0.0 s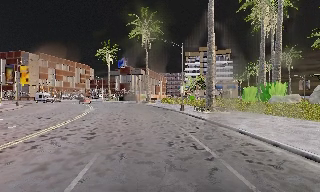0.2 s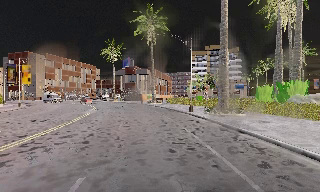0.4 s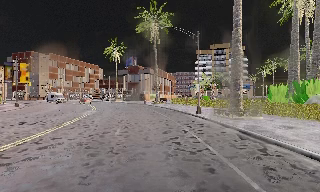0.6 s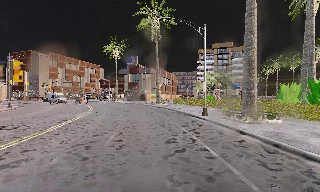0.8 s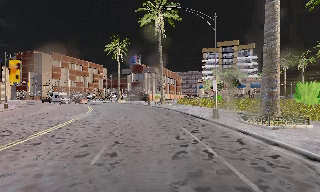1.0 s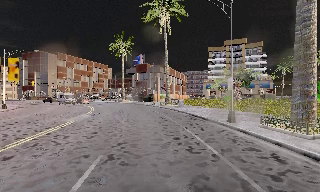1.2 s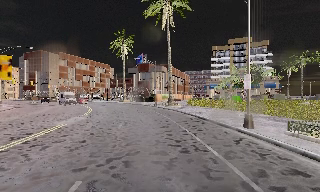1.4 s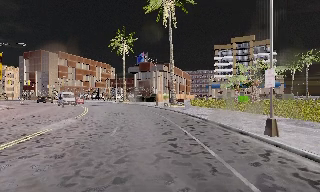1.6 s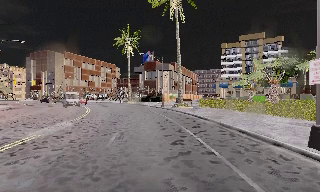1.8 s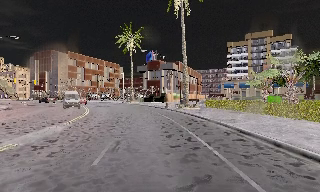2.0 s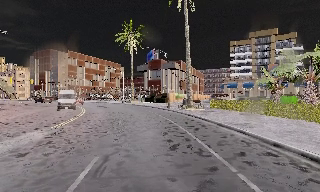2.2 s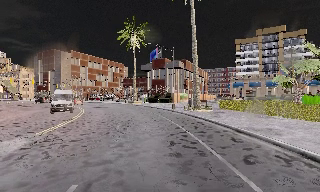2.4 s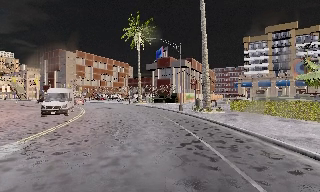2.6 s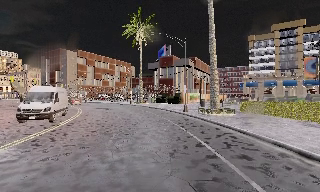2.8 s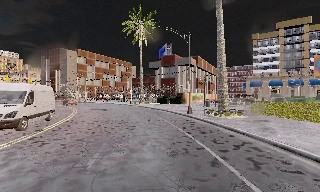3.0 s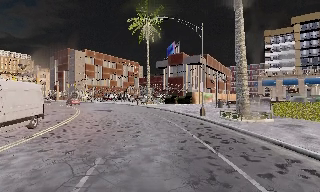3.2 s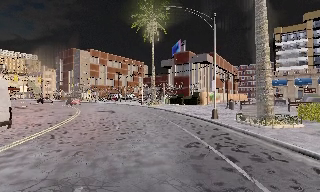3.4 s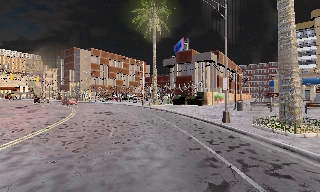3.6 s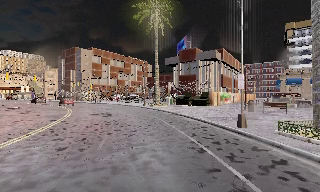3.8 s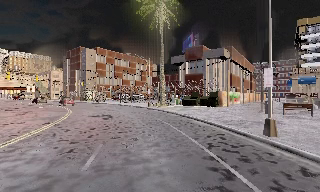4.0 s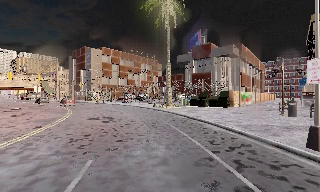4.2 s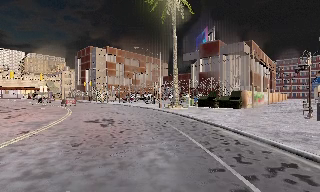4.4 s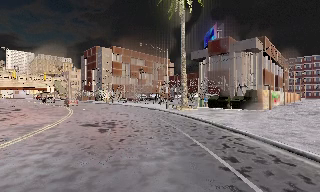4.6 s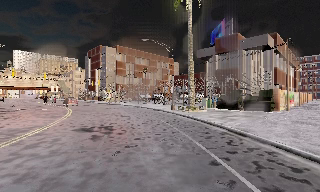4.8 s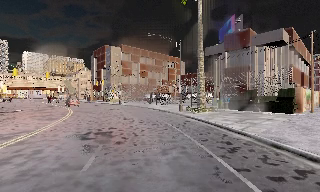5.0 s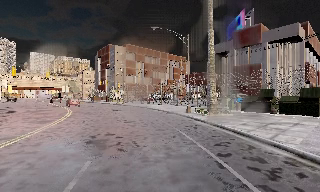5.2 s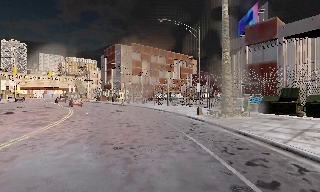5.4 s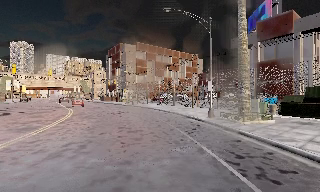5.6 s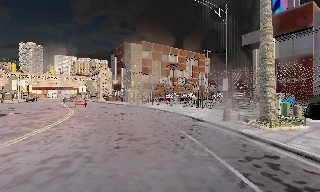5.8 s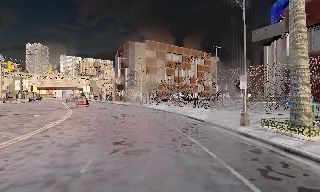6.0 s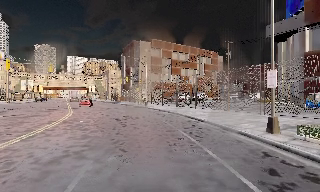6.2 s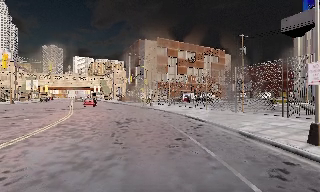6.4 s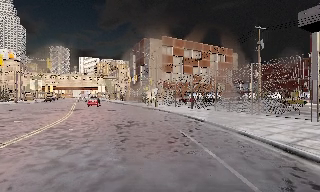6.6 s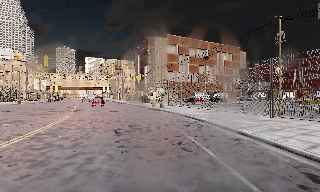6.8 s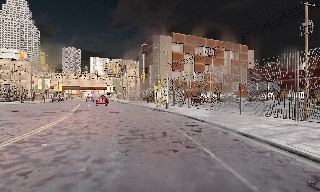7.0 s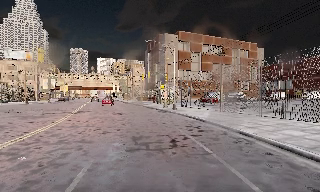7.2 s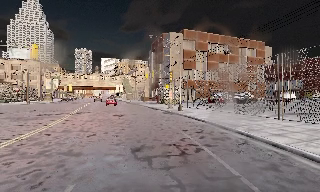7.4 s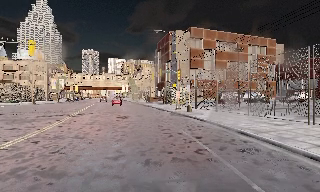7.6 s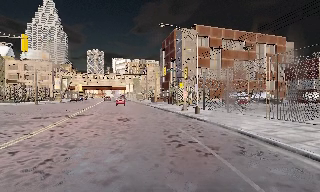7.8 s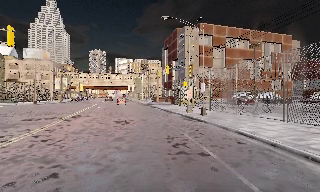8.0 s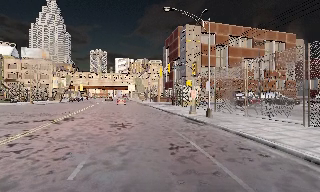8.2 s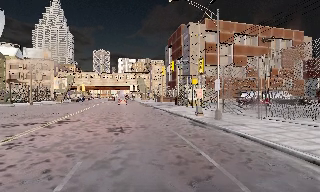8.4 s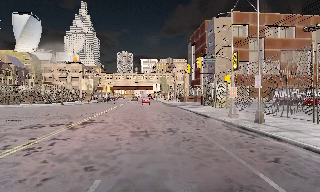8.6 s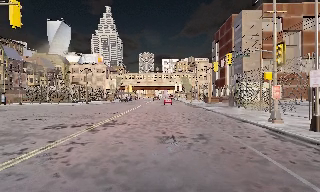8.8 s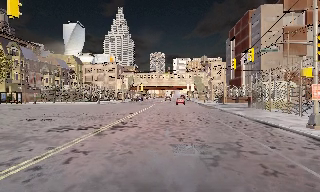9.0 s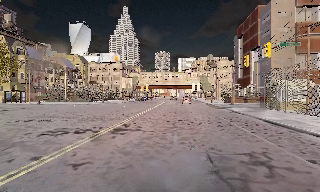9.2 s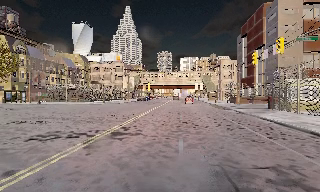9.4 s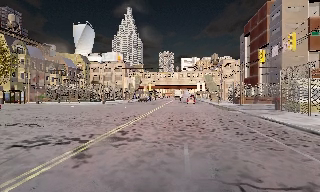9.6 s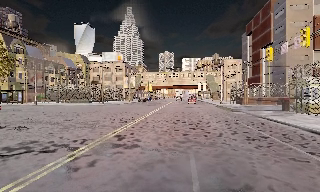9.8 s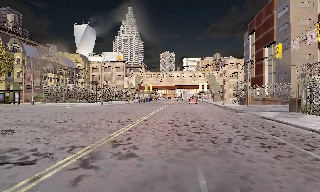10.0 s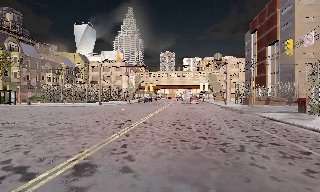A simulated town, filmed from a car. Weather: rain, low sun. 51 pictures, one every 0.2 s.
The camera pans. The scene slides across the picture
to the right.
The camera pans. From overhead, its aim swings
counterclockwise.
0.0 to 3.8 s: The camera swings to its left by about 25 degrees, and the scene slides to the right. It travels forward, about 30 m, so what stands in front looms larger.
3.8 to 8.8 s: The scene slides to the right, as the camera pans about 55 degrees to its left. It travels forward, about 35 m.
8.8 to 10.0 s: The camera travels forward, about 5 m, so what stands in front looms larger.
The film runs forward here.
